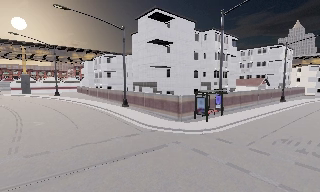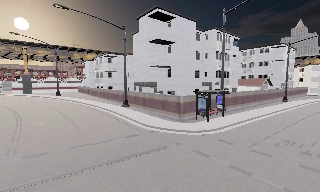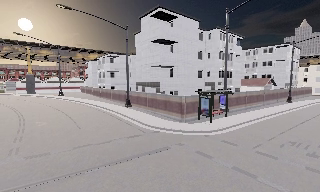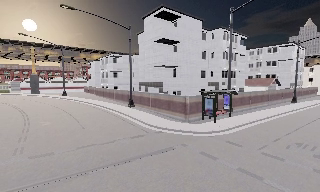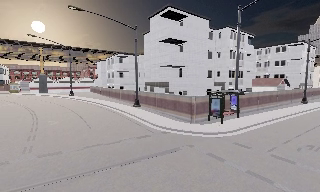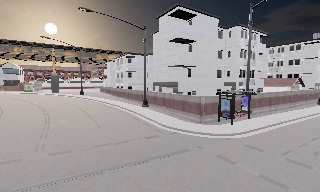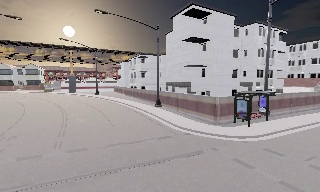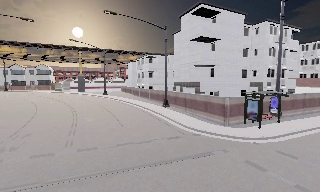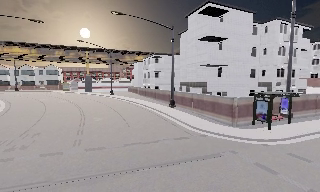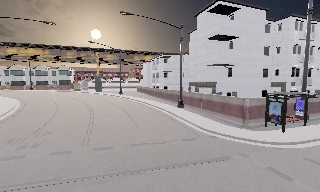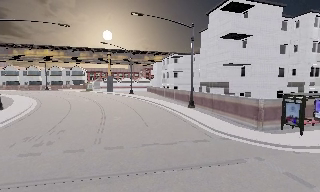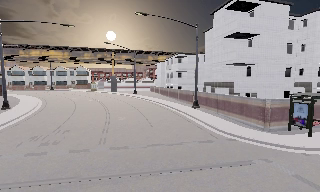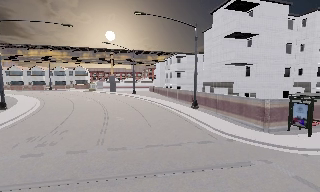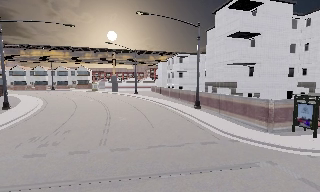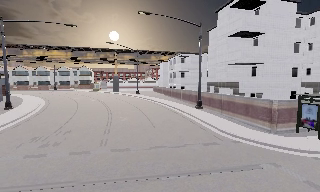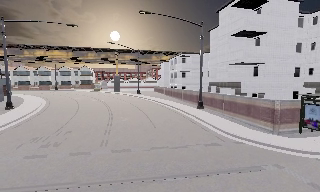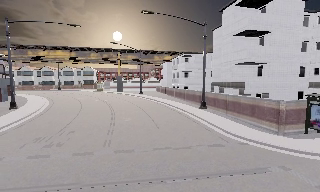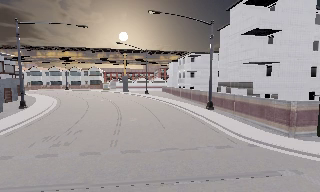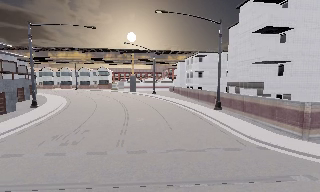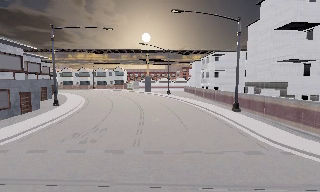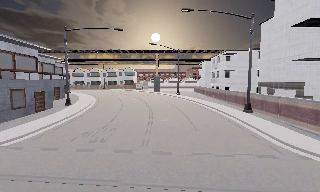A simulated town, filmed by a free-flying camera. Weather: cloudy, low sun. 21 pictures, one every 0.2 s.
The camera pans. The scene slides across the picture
to the right.
The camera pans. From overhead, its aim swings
counterclockwise.
0.0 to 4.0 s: The camera pans to its left, which is counterclockwise from overhead, by about 40 degrees. It travels forward and to its left, about 2 m.
The film runs forward here.
